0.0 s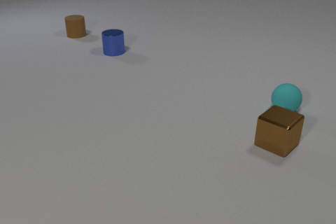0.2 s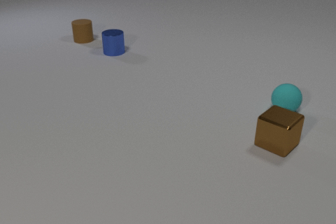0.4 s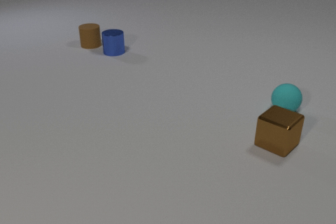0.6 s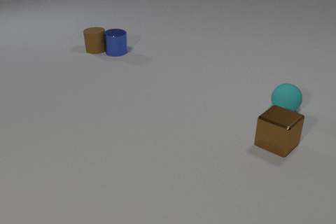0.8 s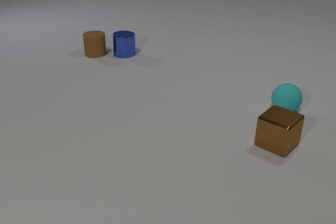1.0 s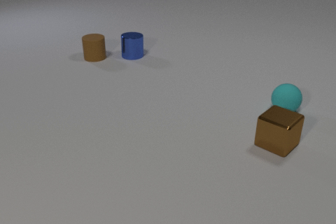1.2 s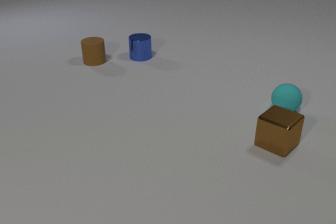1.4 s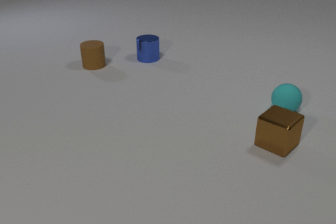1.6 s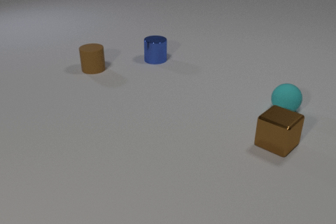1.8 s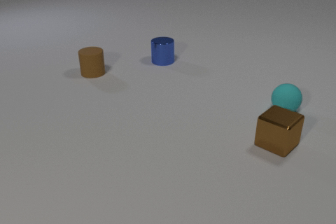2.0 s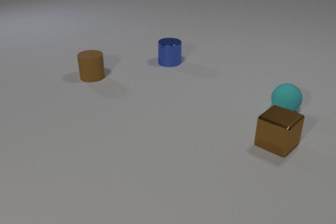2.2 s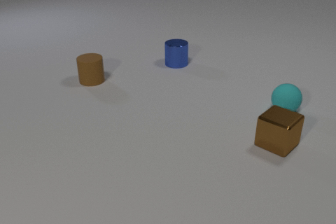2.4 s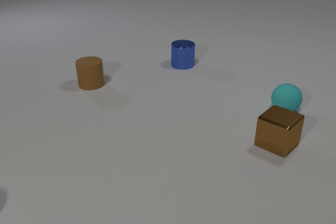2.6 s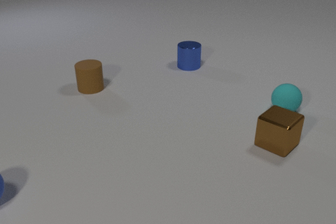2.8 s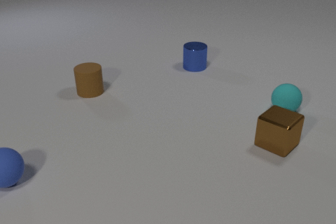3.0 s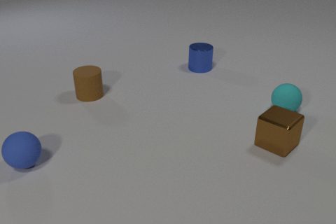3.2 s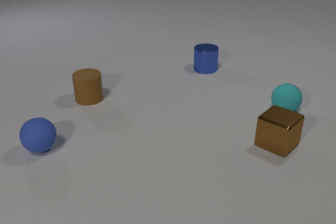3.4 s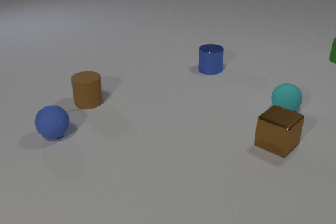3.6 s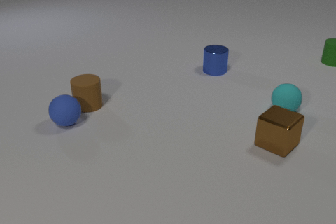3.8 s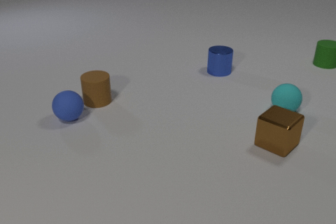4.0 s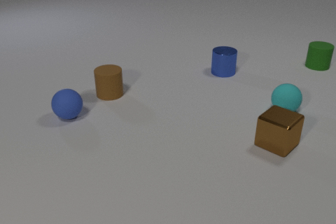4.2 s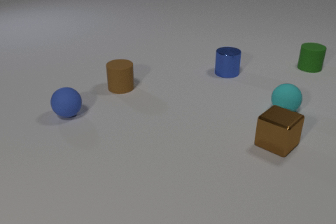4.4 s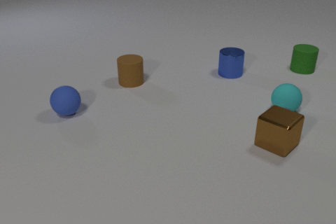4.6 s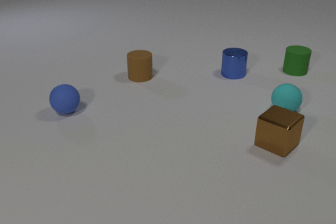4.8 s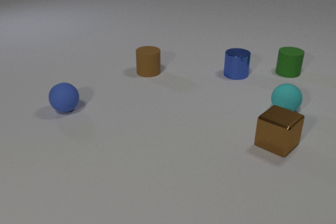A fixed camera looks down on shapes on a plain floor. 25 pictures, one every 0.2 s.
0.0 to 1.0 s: The brown rubber cylinder slides toward the camera. The blue metal cylinder slides to the right and toward the camera. The brown rubber cylinder and the blue metal cylinder collide.
1.0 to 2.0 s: The brown rubber cylinder slides toward the camera. The blue metal cylinder slides to the right and toward the camera.
2.0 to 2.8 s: The brown rubber cylinder slides toward the camera. The blue metal cylinder slides to the right and toward the camera. The blue rubber sphere comes in at the left edge, rolls away from the camera and to the right.
2.8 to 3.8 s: The brown rubber cylinder slides toward the camera. The blue metal cylinder slides to the right. The green rubber cylinder comes in at the right edge, slides toward the camera and to the left. The blue rubber sphere rolls away from the camera and to the right. The brown rubber cylinder and the blue rubber sphere collide.
3.8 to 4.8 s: The brown rubber cylinder slides away from the camera and to the right. The blue metal cylinder slides to the right. The green rubber cylinder slides toward the camera and to the left. The blue rubber sphere rolls away from the camera.
What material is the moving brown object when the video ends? rubber.
Are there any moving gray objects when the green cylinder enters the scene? no.
Are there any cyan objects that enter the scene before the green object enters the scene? no.
